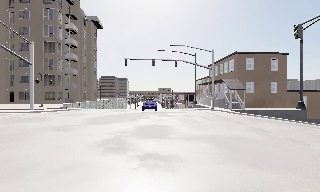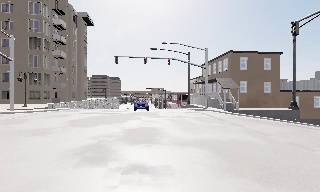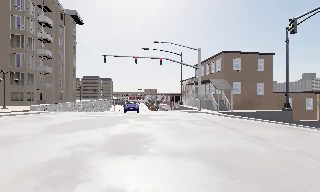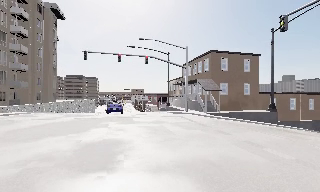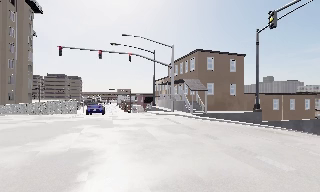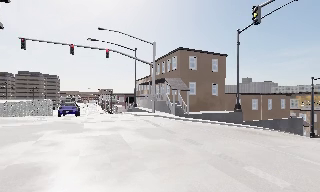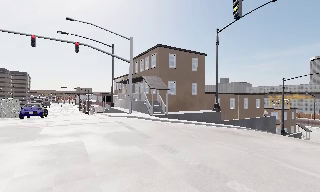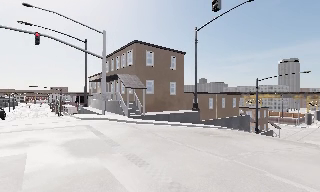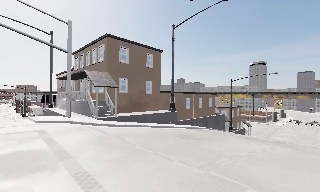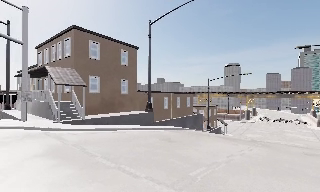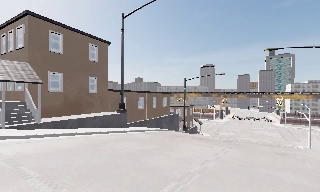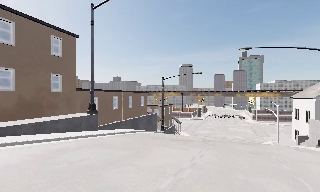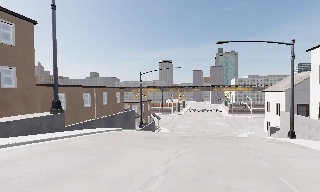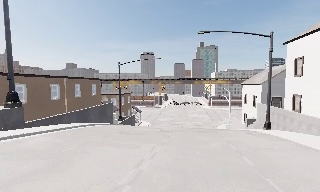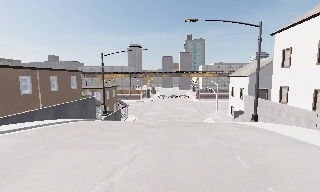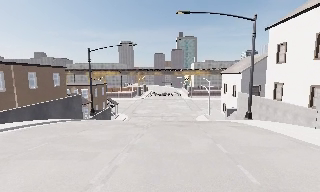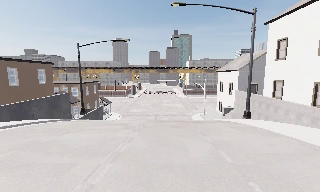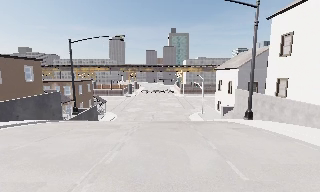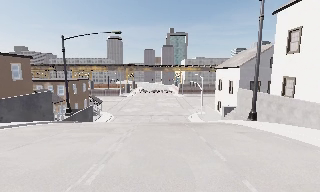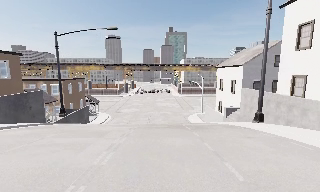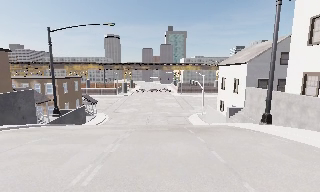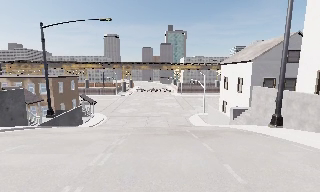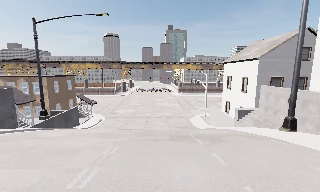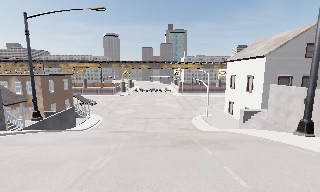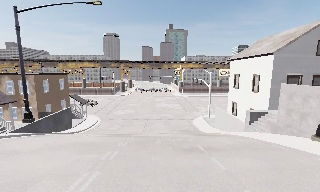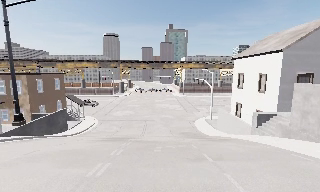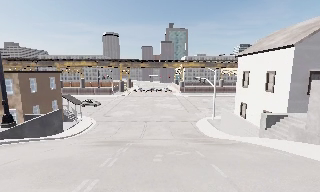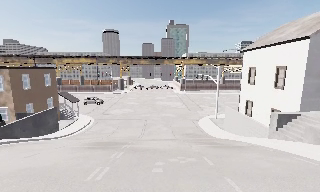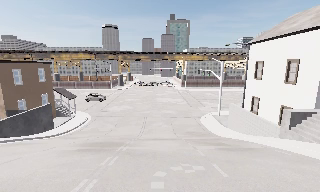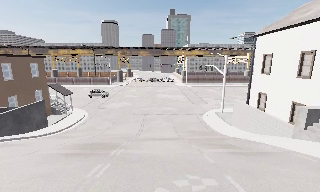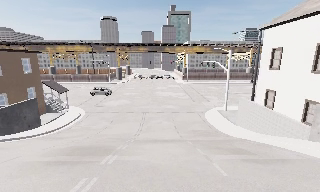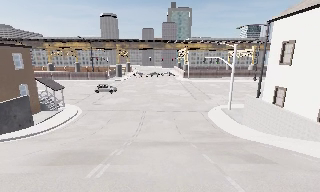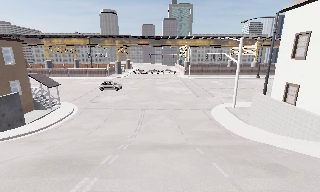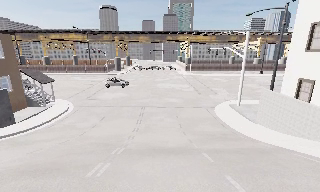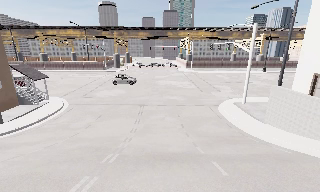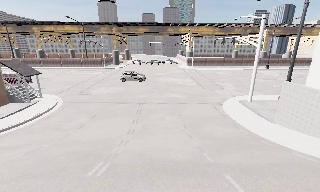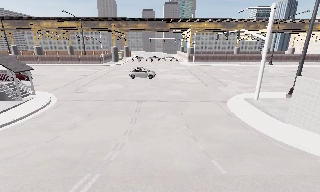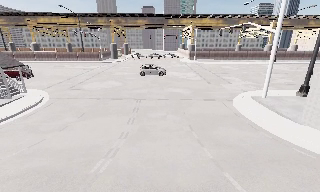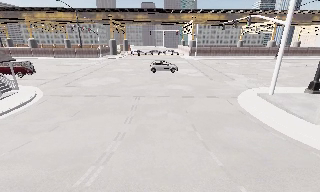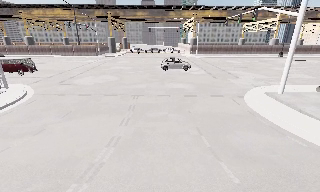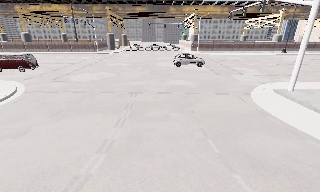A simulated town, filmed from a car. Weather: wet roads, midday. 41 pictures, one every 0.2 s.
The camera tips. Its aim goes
downward.
The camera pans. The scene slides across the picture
to the left.
0.0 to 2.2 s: The camera swings to its right by about 65 degrees, and the scene slides to the left. It travels forward, about 11 m.
2.2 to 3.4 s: The camera pans to its right, which is clockwise from overhead, by about 25 degrees. It travels forward, about 7 m, so what stands in front looms larger. Its aim tips downward by about 10 degrees, and the scene shifts upward.
3.4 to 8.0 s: The camera travels forward, about 25 m, so what stands in front looms larger. Its aim tips downward by about 10 degrees, and the scene shifts upward.
The film runs forward here.
